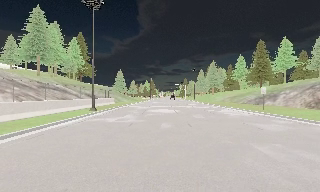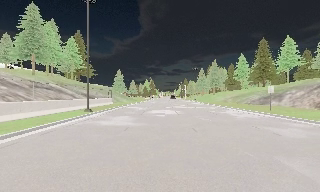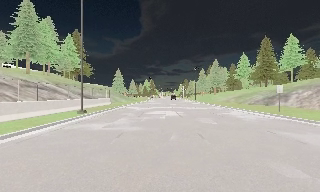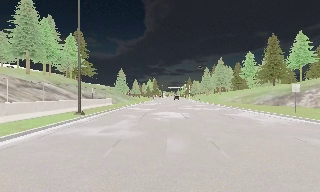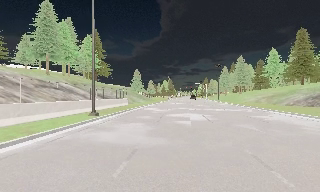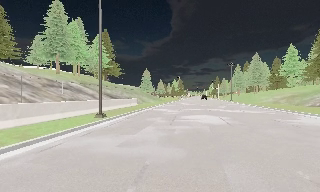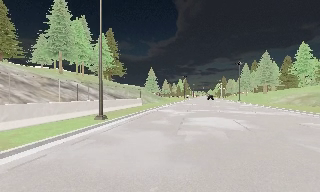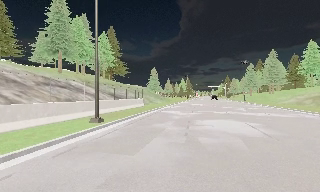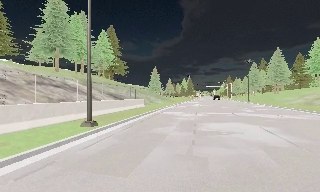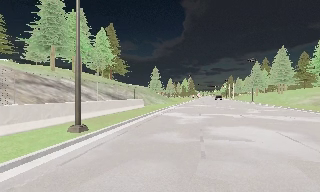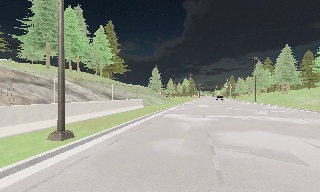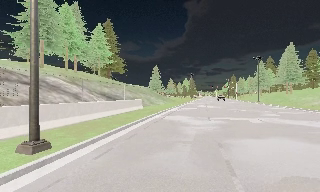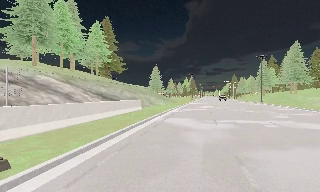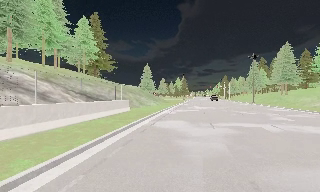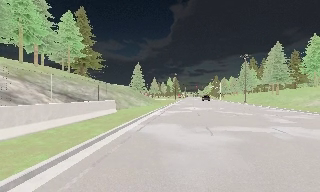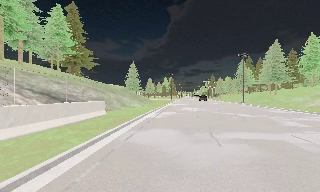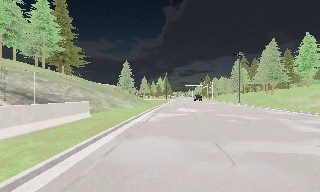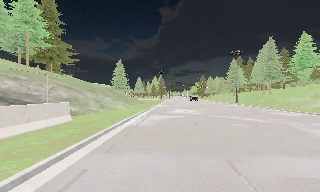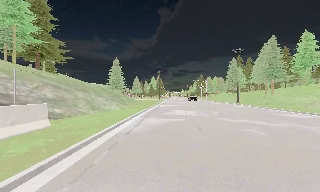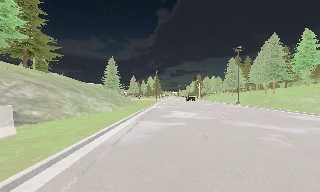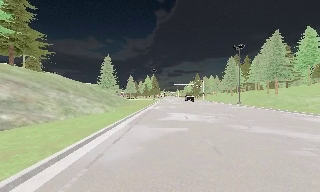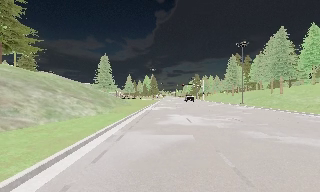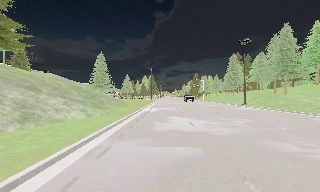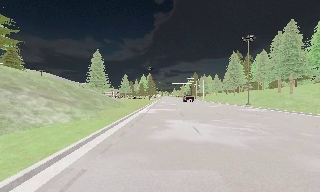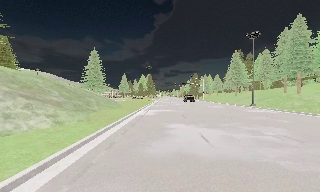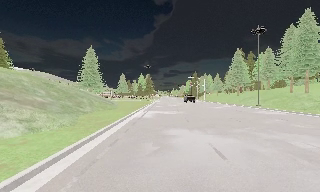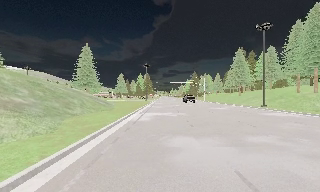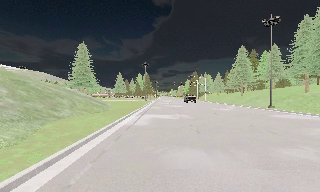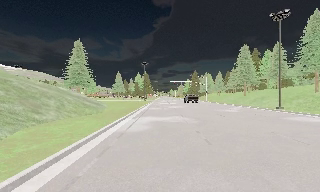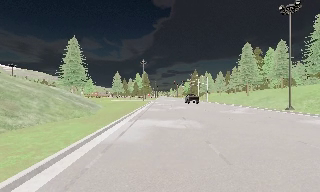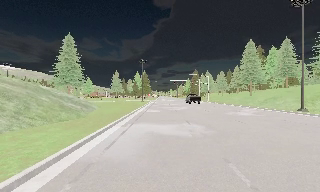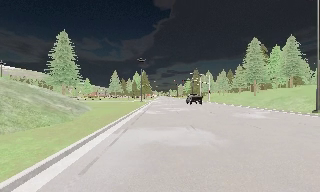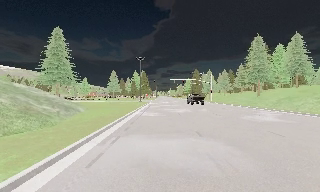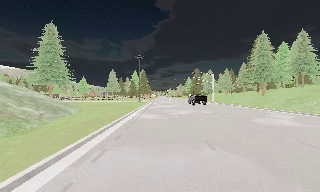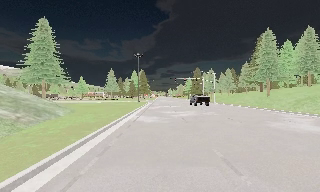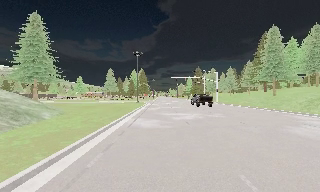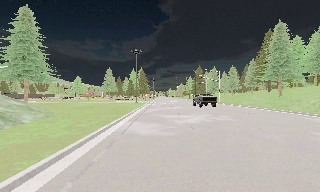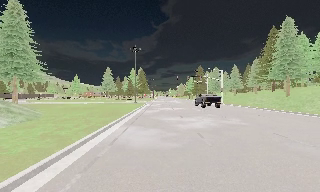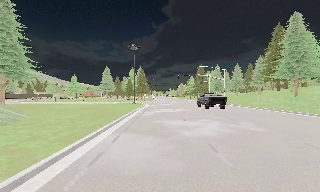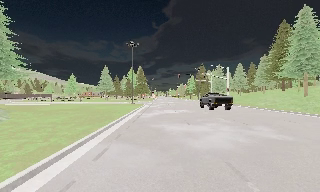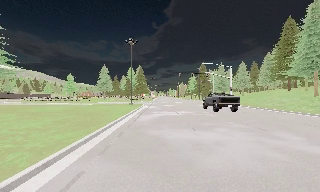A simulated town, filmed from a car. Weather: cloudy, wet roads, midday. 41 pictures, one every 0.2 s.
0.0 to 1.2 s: The camera swings to its left by about 10 degrees, and the scene slides to the right. It travels forward, about 7 m, so what stands in front looms larger.
1.2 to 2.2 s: The camera travels forward, about 6 m, so what stands in front looms larger.
2.2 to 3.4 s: The camera pans to its right, which is clockwise from overhead, by about 10 degrees. It travels forward, about 9 m, so what stands in front looms larger.
3.4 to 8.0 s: The camera travels forward, about 40 m, so what stands in front looms larger.
The film runs forward here.
